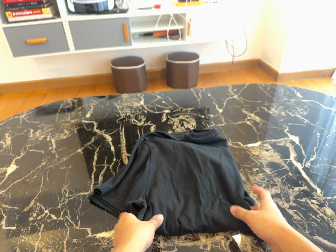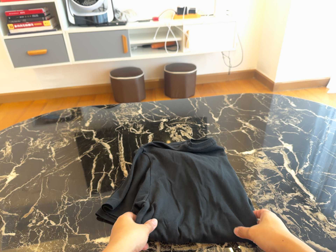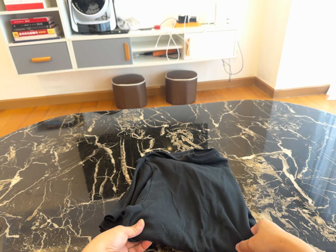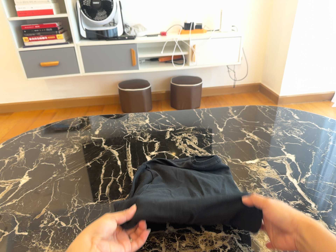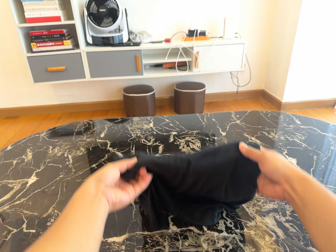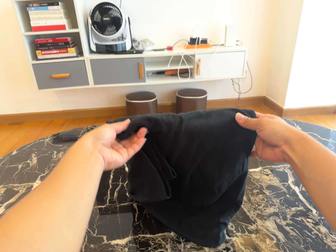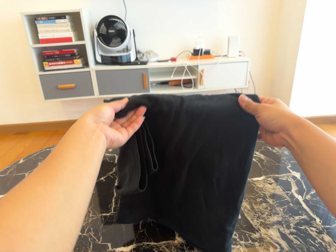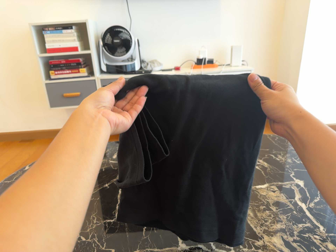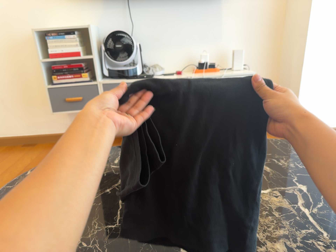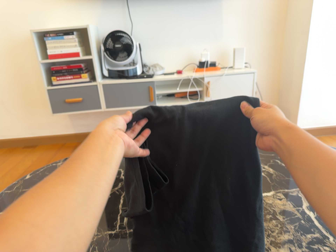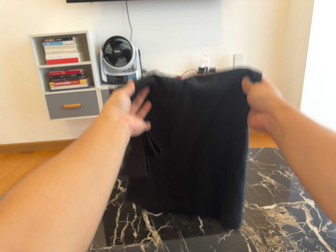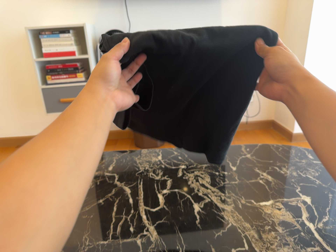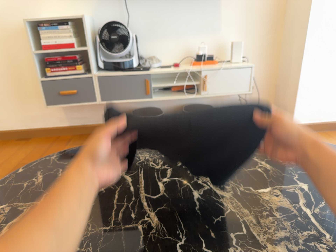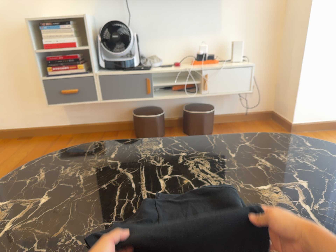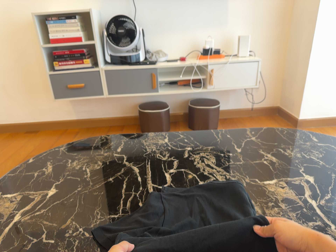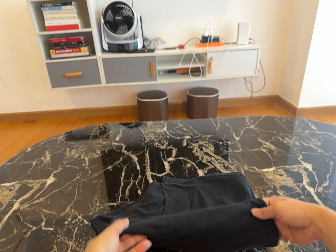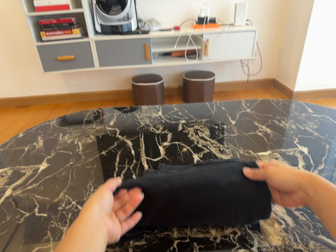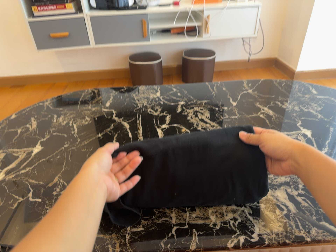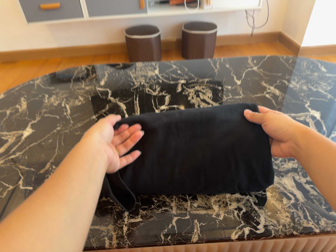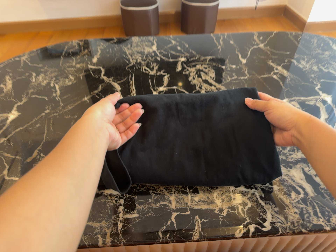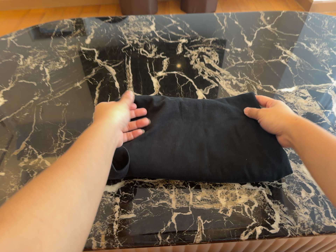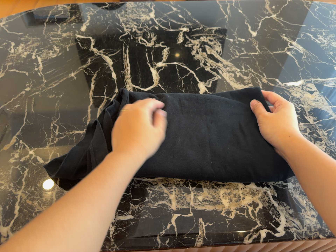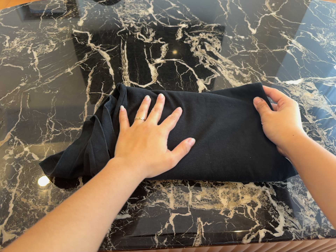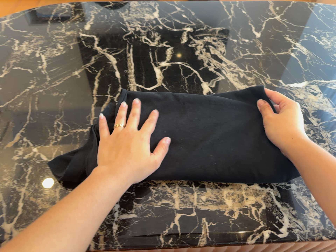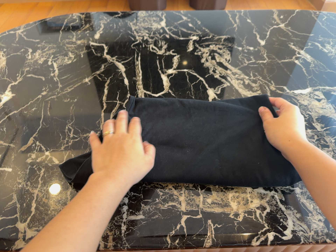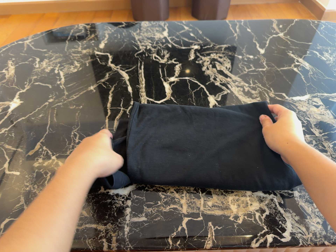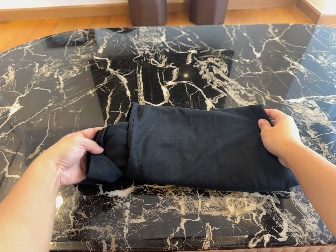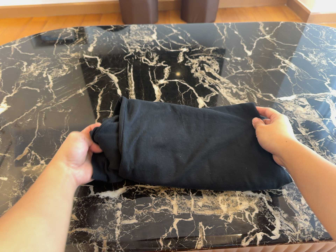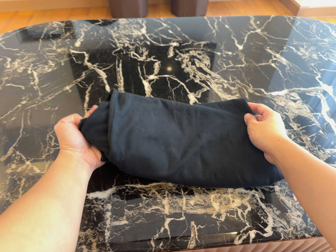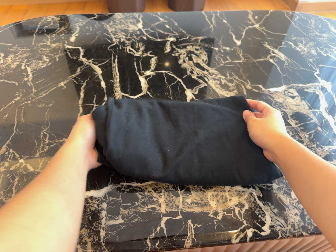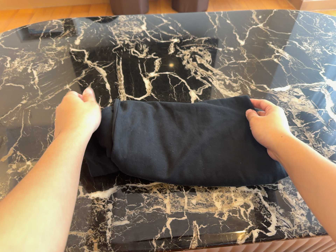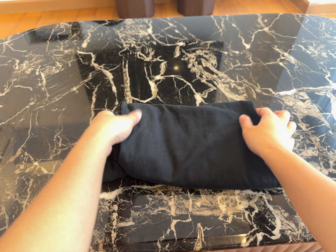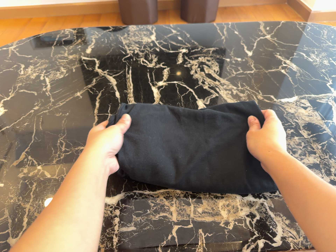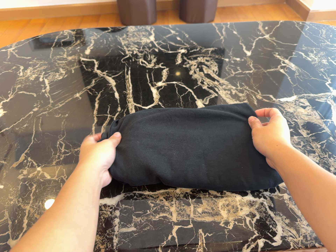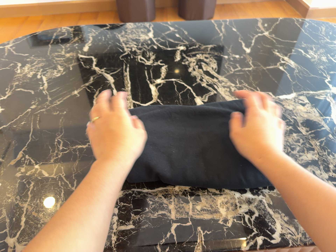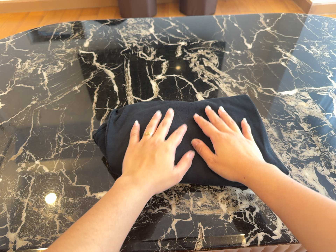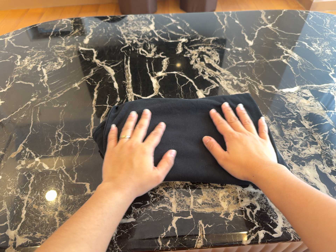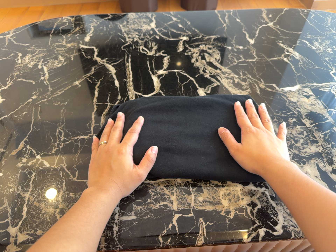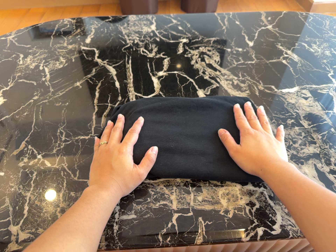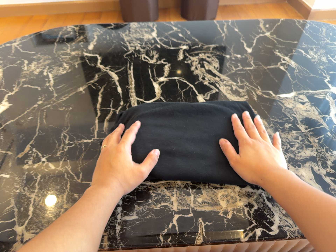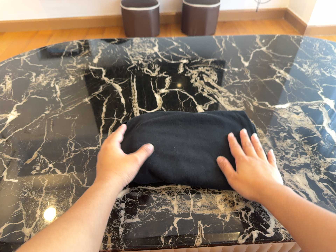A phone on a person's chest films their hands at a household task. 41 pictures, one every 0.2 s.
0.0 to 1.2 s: The camera travels backward, about 10 cm, so what stands in front gets smaller. Its aim tips toward the top of its view by about 10 degrees, and the scene shifts downward.
1.2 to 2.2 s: The camera shifts only a little, or ends up much as it began.
2.2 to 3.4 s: The camera's aim tips toward the bottom of its view by about 15 degrees, and the scene shifts upward.
3.4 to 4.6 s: The camera travels forward, about 16 cm, so what stands in front looms larger. Its aim tips toward the bottom of its view by about 15 degrees, and the scene shifts upward.
4.6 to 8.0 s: The camera travels backward, about 7 cm, so what stands in front gets smaller.
The film runs forward here.
